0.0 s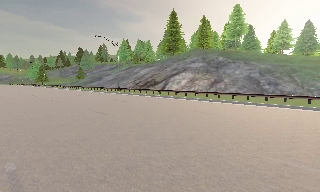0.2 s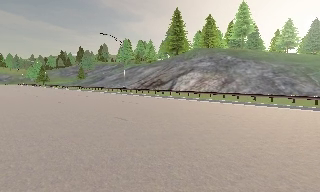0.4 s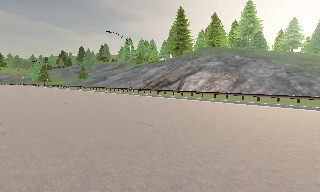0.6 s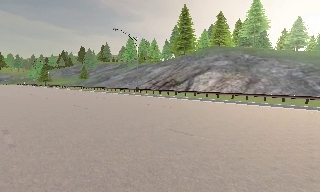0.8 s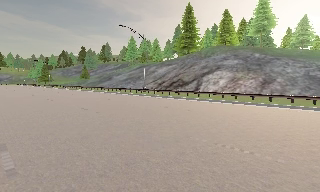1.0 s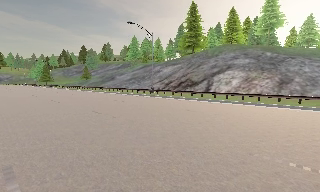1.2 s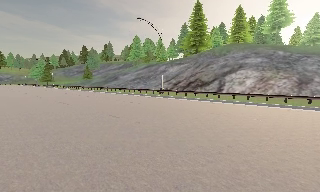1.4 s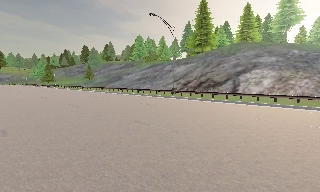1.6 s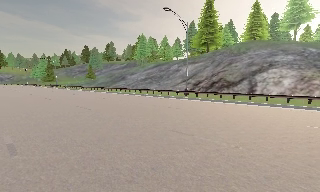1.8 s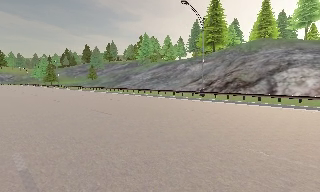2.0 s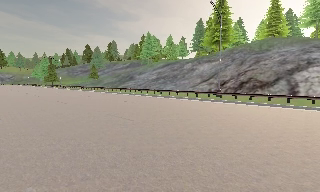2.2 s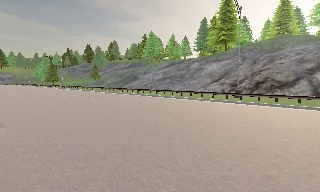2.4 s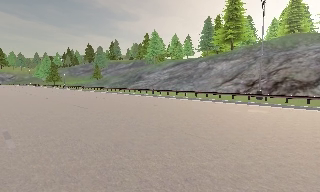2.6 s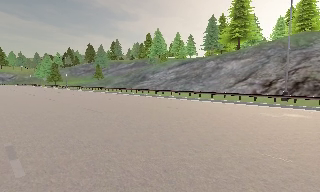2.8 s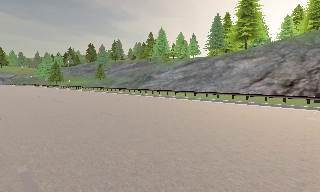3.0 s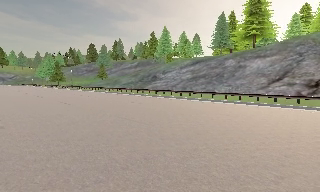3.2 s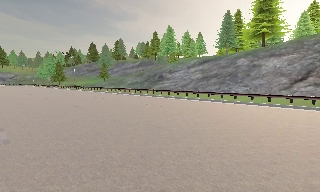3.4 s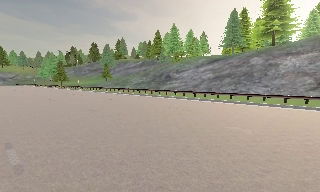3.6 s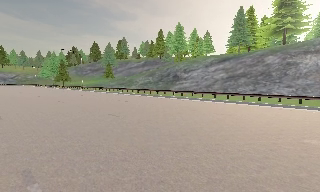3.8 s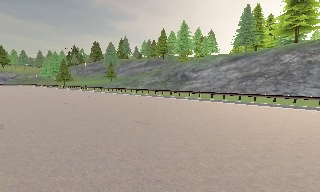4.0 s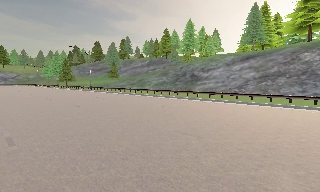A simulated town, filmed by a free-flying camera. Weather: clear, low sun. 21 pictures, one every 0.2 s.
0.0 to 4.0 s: The camera travels to its left and forward, about 35 m, so close, fixed things drift to the right.
The film runs forward here.
